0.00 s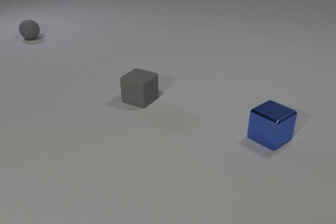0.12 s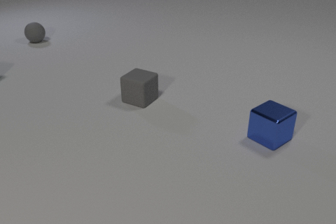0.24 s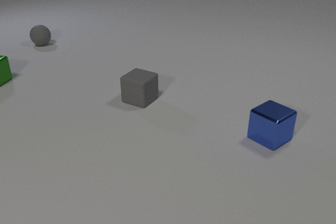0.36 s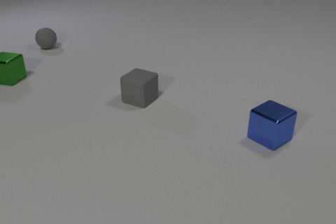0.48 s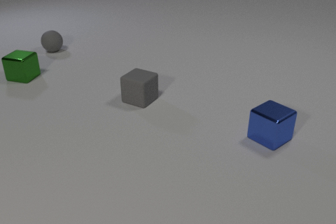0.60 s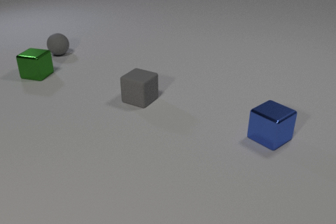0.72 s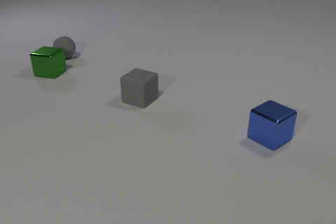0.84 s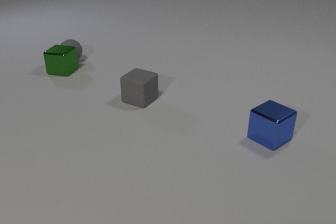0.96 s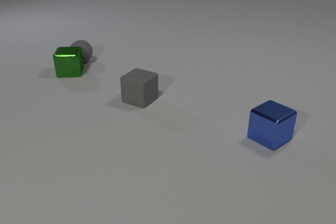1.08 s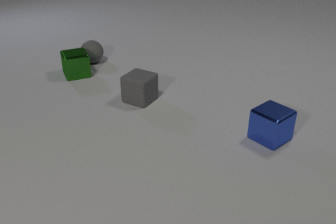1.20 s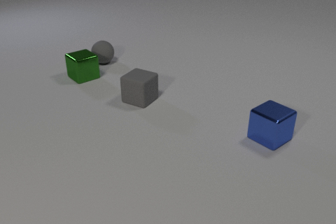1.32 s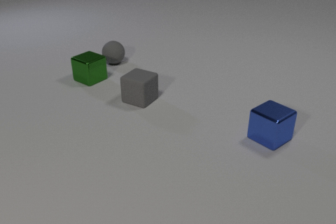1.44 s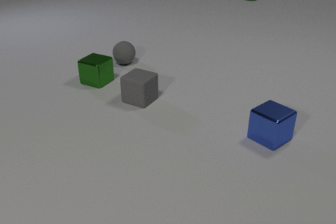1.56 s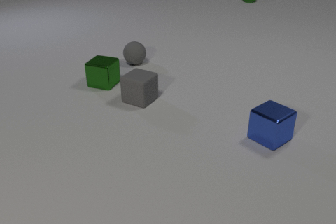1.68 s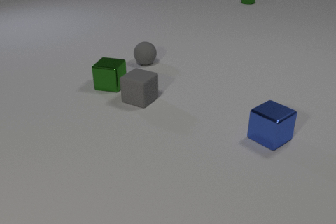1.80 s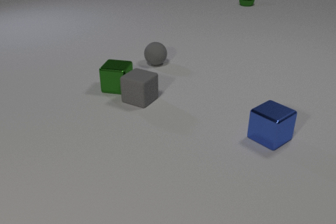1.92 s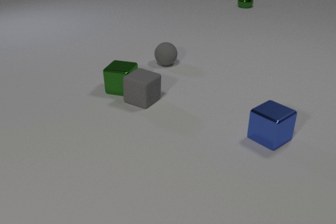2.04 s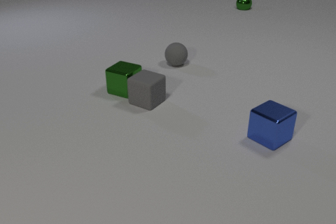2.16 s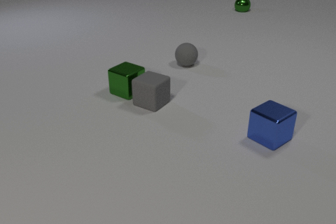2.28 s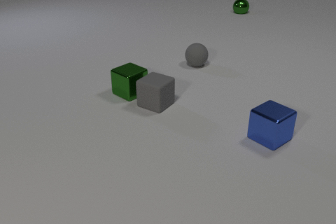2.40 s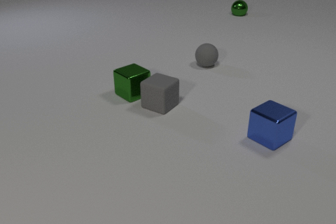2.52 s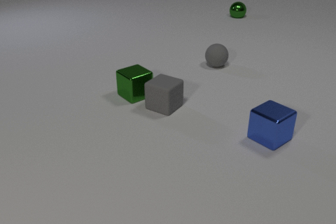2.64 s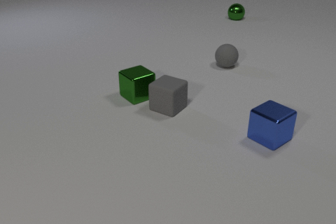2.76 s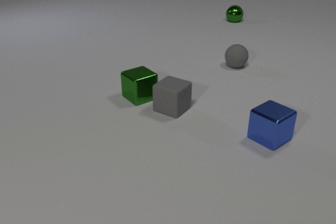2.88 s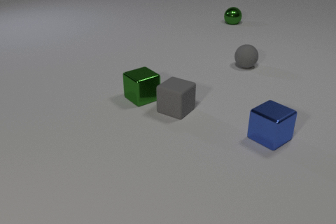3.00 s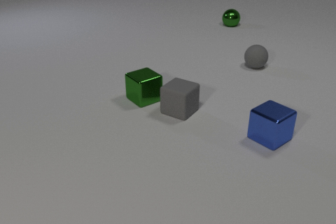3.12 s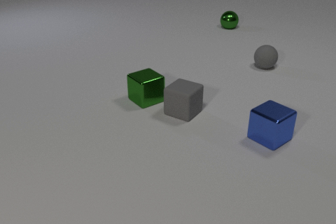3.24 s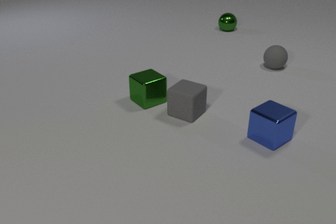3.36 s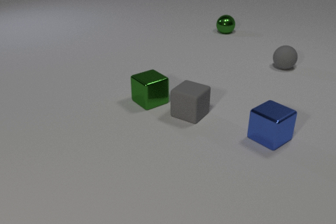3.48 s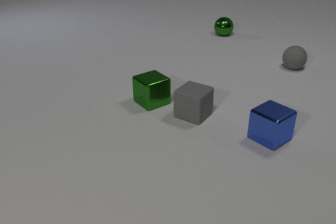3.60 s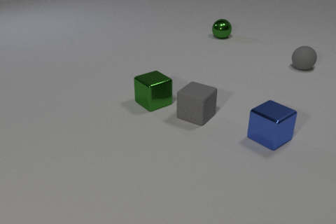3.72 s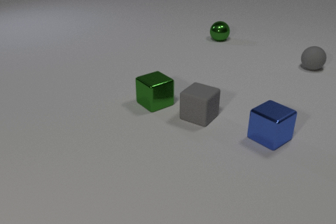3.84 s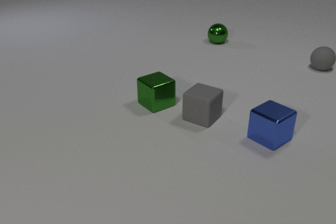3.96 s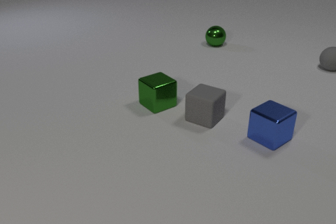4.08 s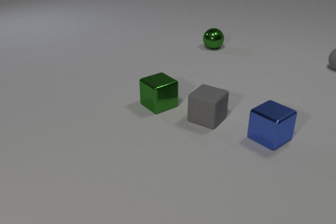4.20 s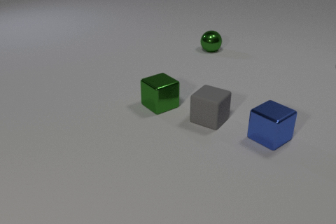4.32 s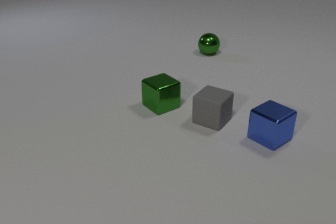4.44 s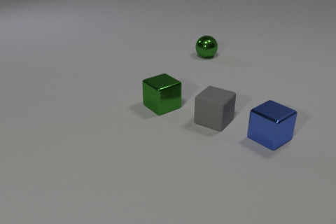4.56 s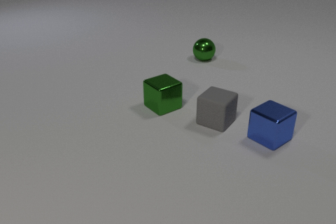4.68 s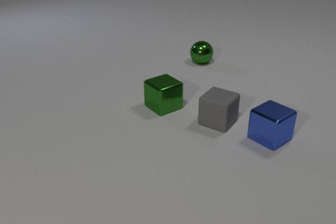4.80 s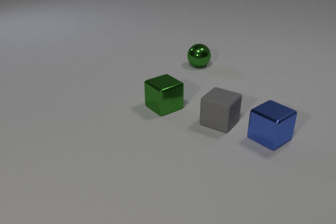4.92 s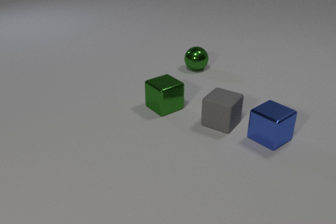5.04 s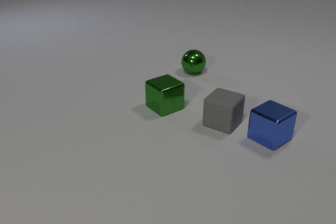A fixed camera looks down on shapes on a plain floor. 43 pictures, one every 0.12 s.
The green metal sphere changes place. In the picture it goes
toward the camera.
The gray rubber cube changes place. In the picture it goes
to the right.
0.00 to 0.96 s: The green metal cube comes in at the left edge, slides to the right. The gray rubber sphere rolls toward the camera and to the right. The green metal cube and the gray rubber sphere collide.
0.96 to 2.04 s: The green metal cube slides toward the camera and to the right, spins counterclockwise seen from above by about 60 degrees, its near face sliding to the right. The gray rubber sphere rolls to the right. The gray rubber cube slides to the right. The green metal sphere comes in at the top edge, rolls toward the camera. The green metal cube and the gray rubber cube collide.
2.04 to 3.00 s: The green metal cube slides to the right and toward the camera, spins so that its near face slides to the left, clockwise seen from above. The gray rubber sphere rolls to the right. The gray rubber cube slides to the right and toward the camera. The green metal sphere rolls toward the camera.
3.00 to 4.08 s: The green metal cube slides to the right and toward the camera. The gray rubber sphere rolls to the right. The gray rubber cube slides to the right and toward the camera. The green metal sphere rolls toward the camera.
4.08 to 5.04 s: The green metal cube slides to the right. The gray rubber sphere rolls to the right, leaves at the right edge. The gray rubber cube slides to the right and toward the camera. The green metal sphere rolls toward the camera.
How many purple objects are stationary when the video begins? 0.
How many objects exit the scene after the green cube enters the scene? 1.
What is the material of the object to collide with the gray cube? metal.
